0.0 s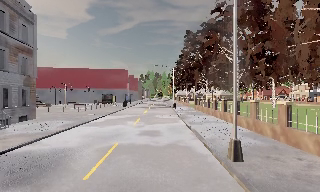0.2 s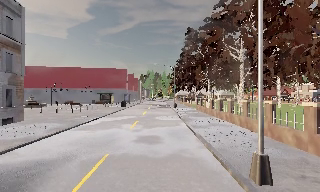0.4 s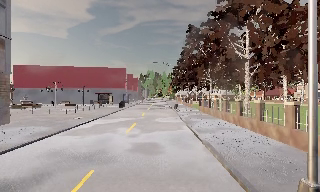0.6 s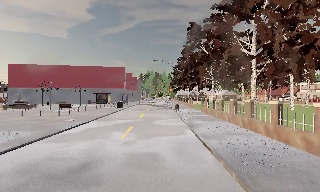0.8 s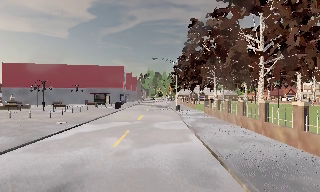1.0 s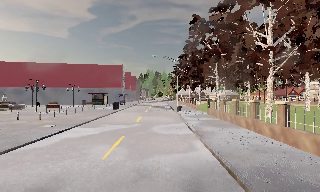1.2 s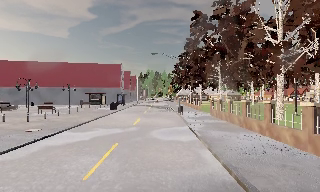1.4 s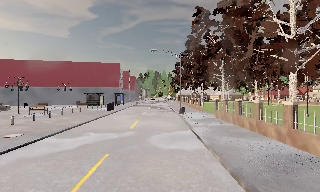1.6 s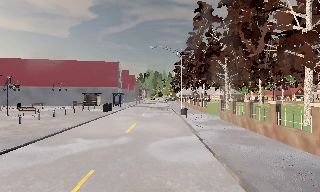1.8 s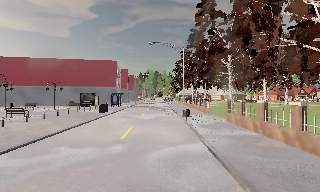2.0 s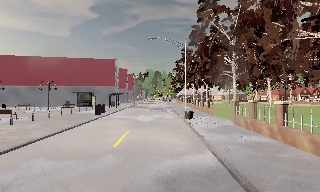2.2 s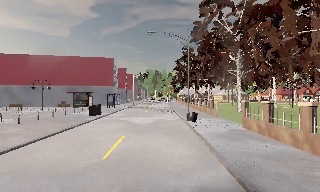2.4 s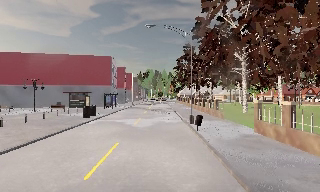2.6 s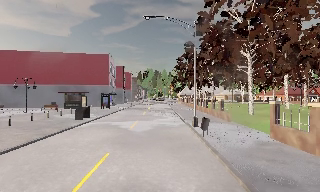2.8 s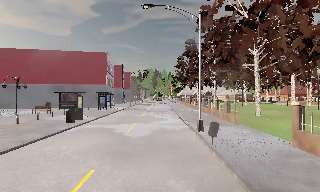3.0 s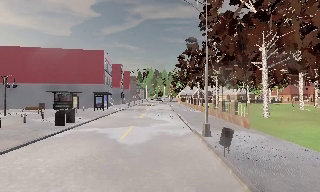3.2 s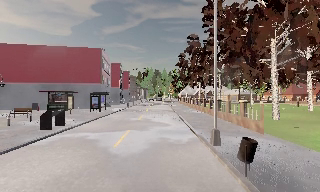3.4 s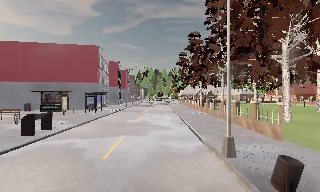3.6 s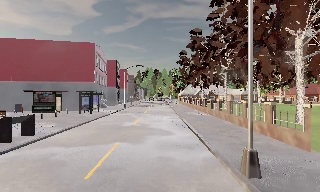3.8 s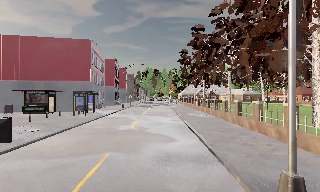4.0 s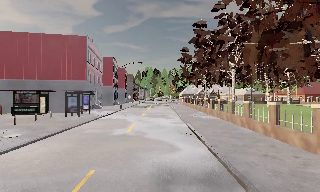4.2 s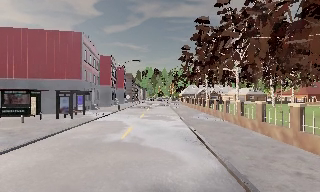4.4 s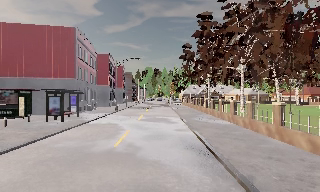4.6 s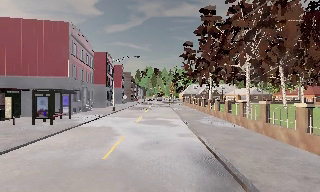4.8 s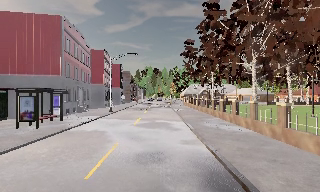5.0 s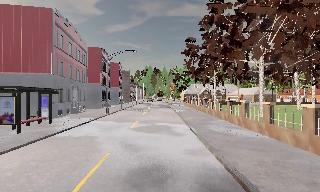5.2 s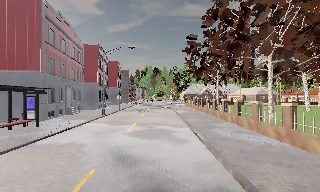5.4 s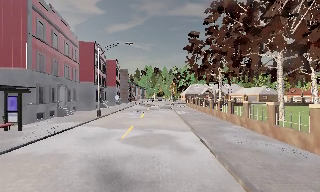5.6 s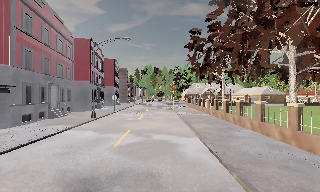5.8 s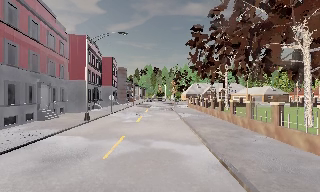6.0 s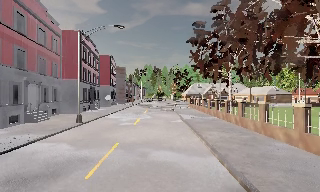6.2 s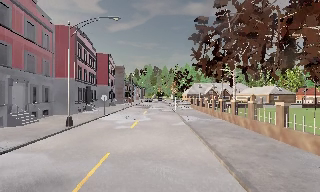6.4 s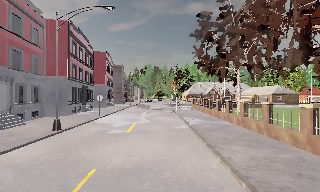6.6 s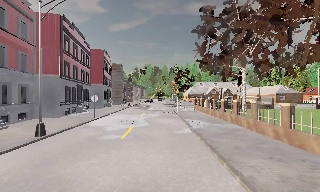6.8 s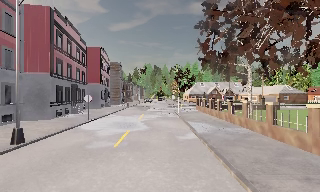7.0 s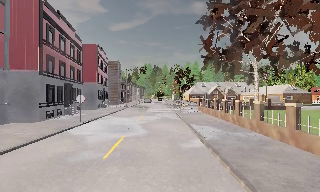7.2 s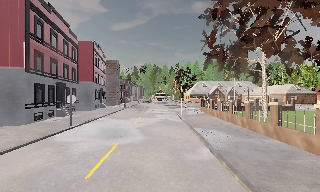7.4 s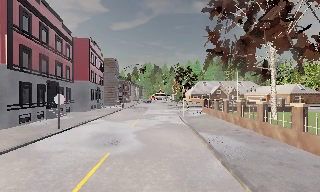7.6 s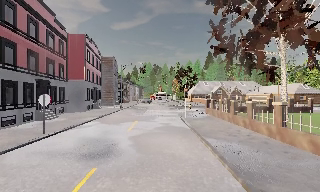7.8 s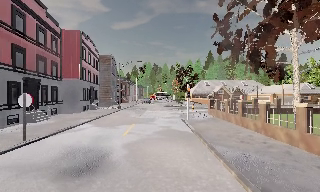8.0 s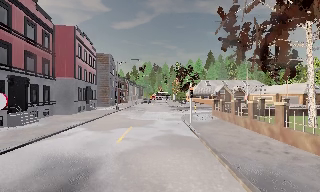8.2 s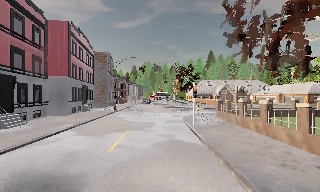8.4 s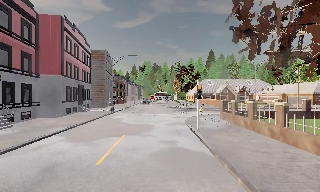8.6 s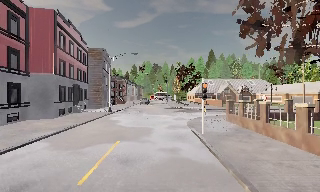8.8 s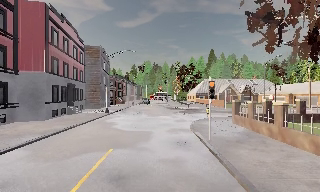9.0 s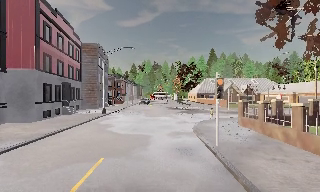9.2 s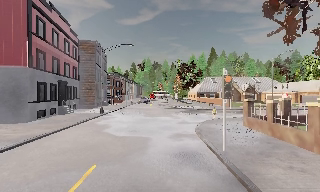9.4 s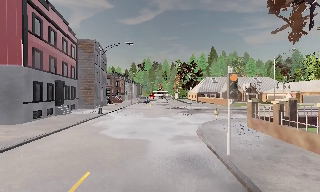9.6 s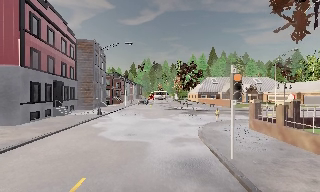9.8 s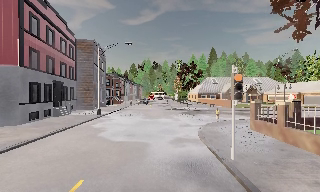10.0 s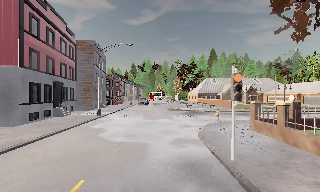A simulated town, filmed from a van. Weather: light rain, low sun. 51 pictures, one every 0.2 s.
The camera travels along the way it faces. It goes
forward.
0.0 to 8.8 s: The camera travels forward, about 60 m, so what stands in front looms larger.
8.8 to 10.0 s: The camera travels forward, about 2.5 m, so what stands in front looms larger. It loses speed.
The film runs forward here.
